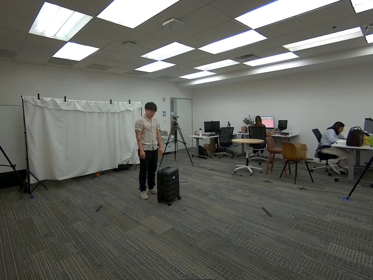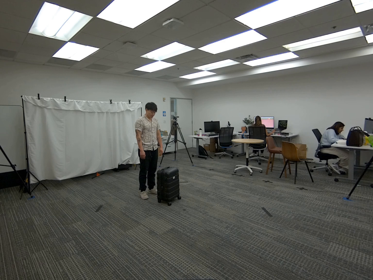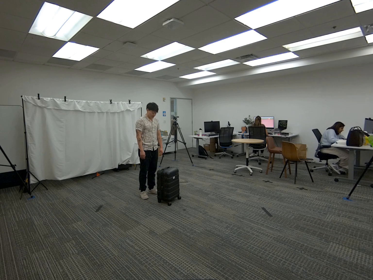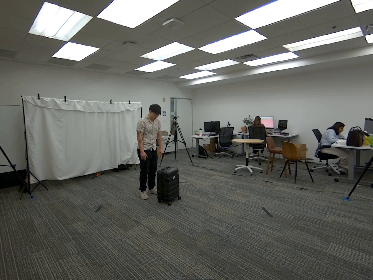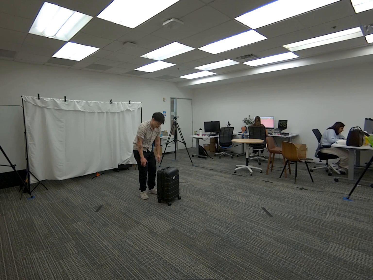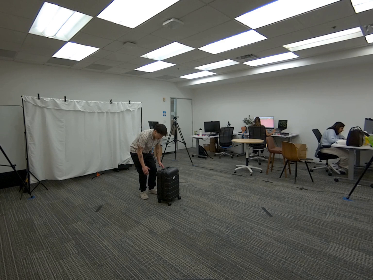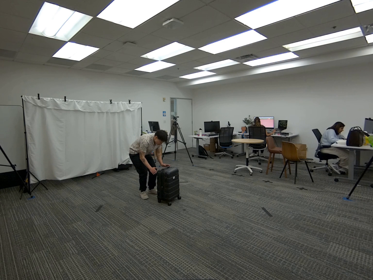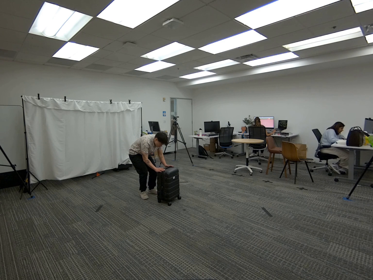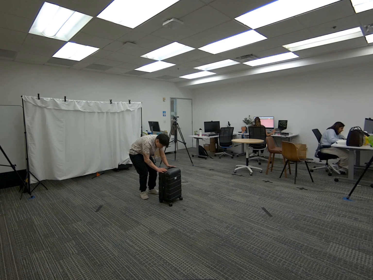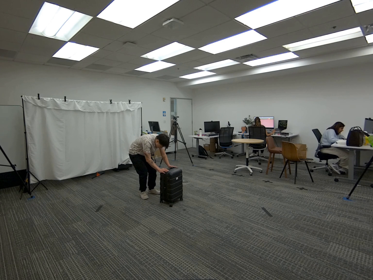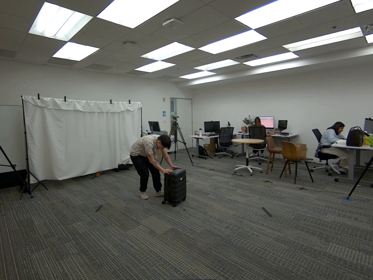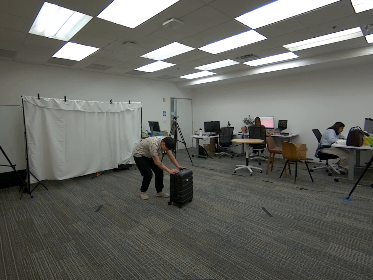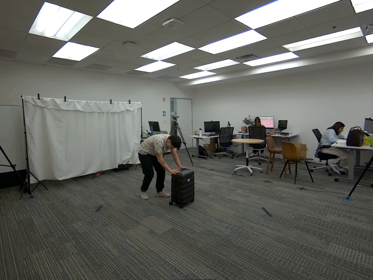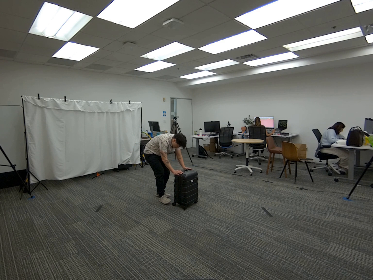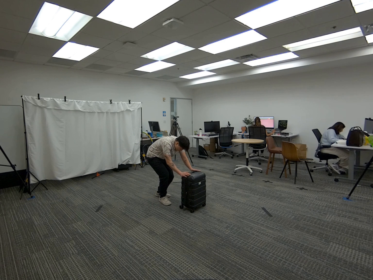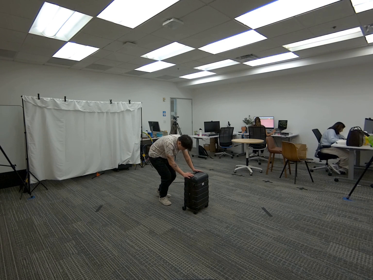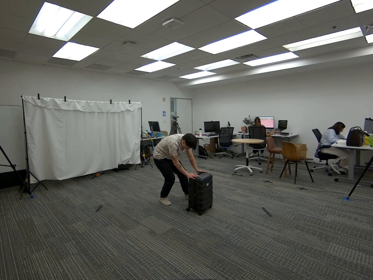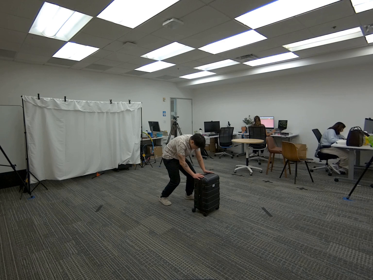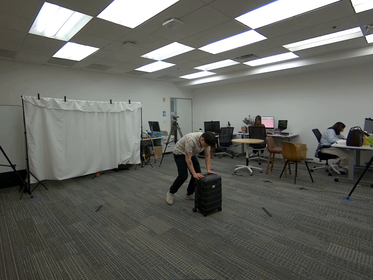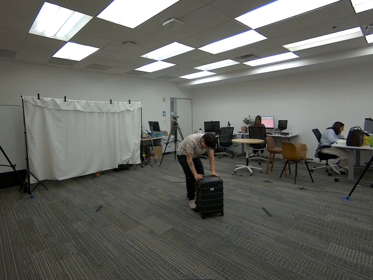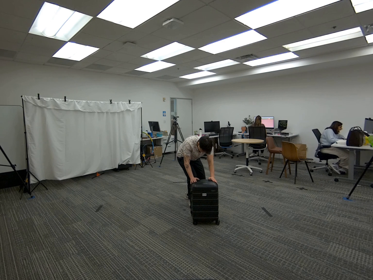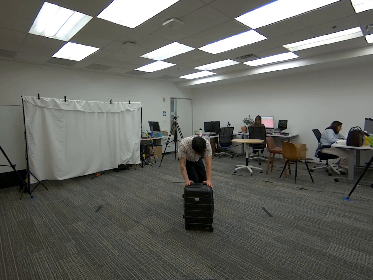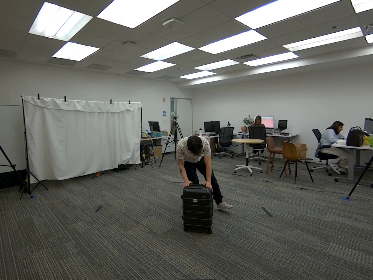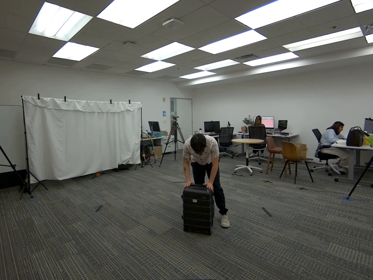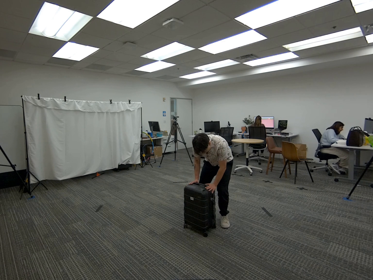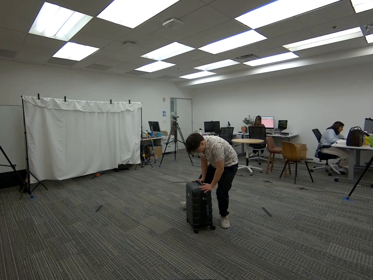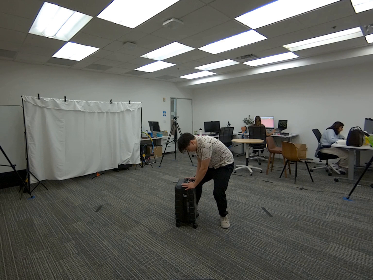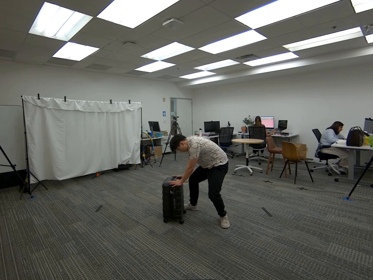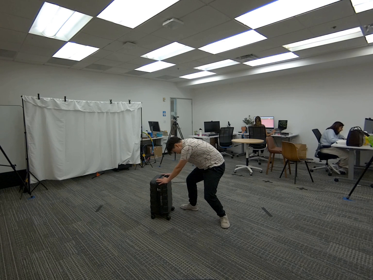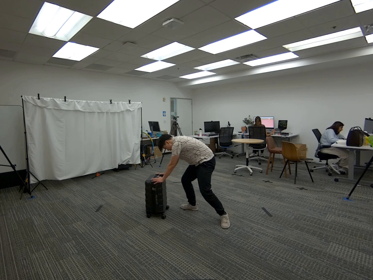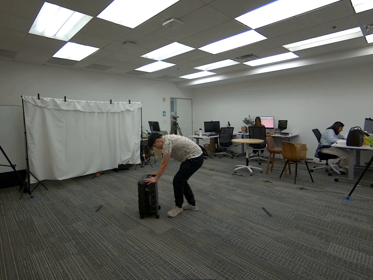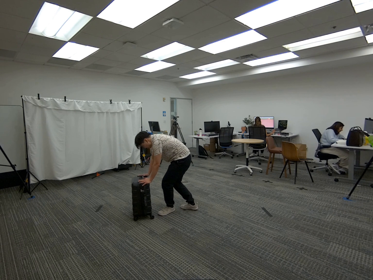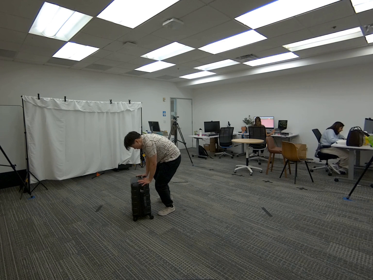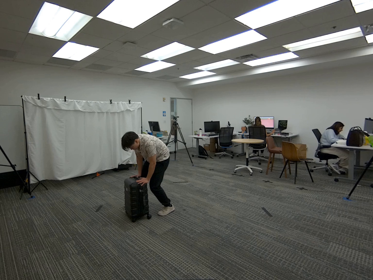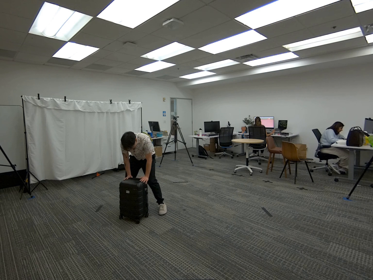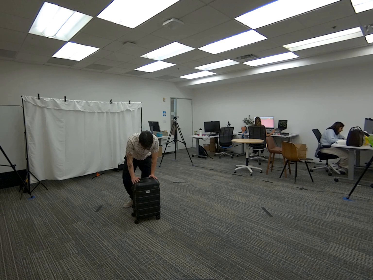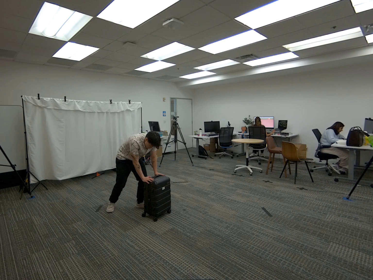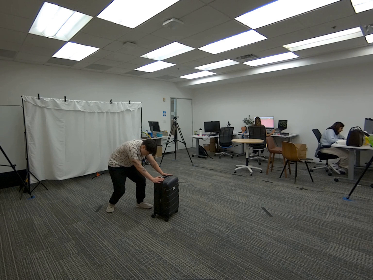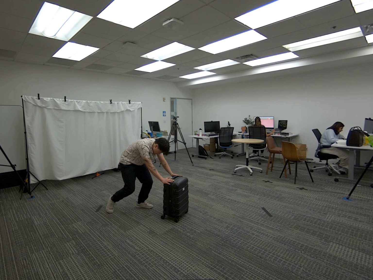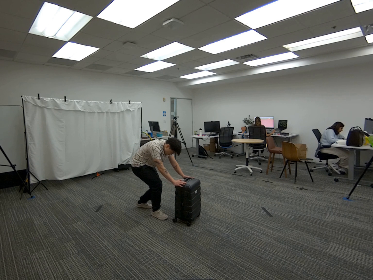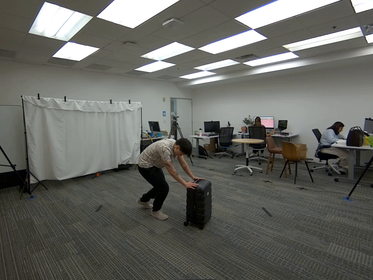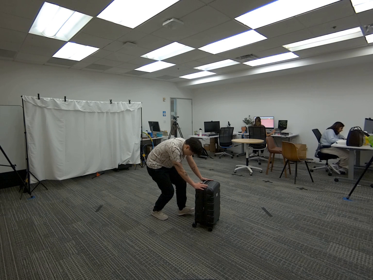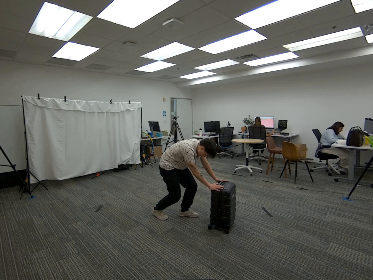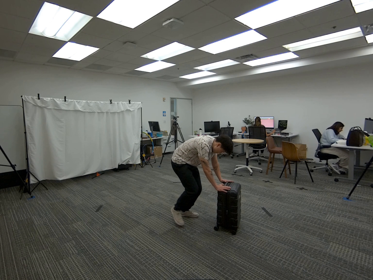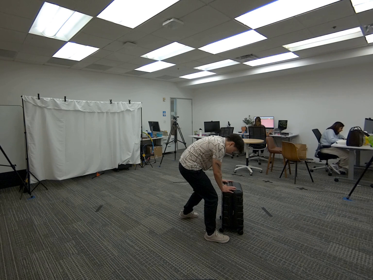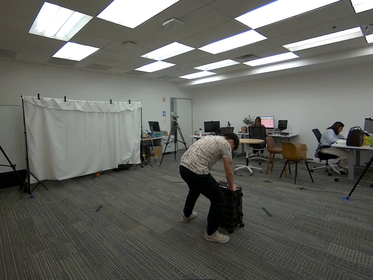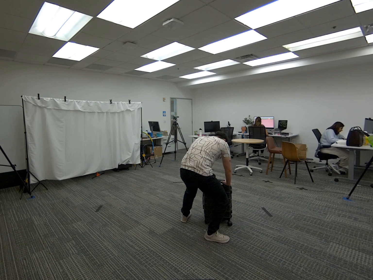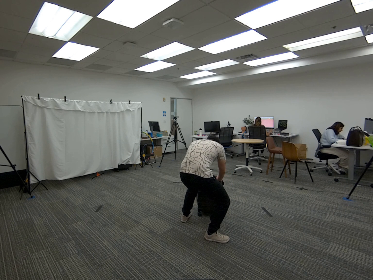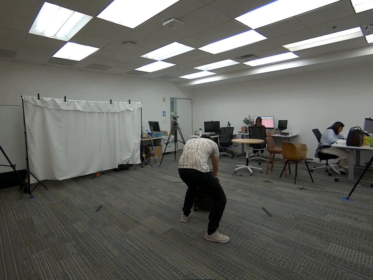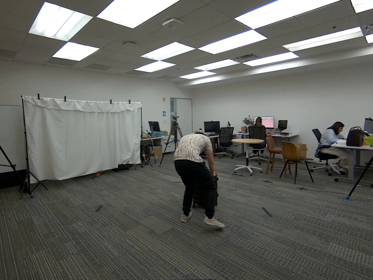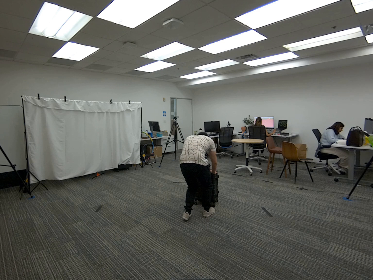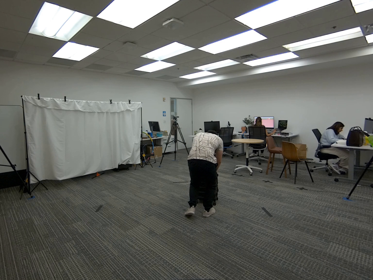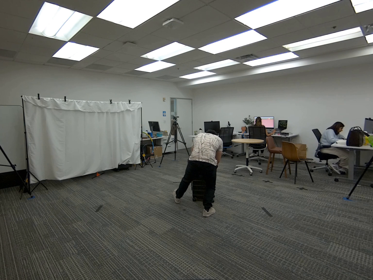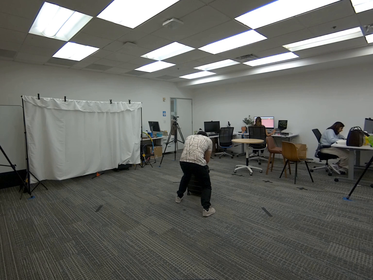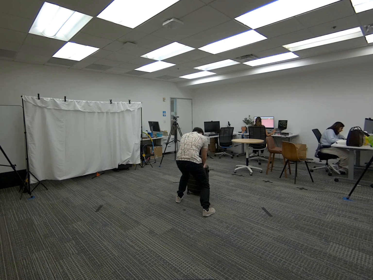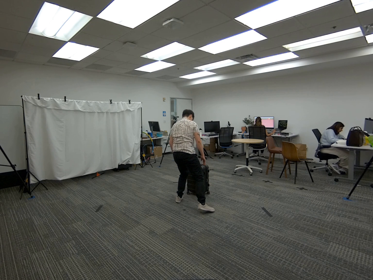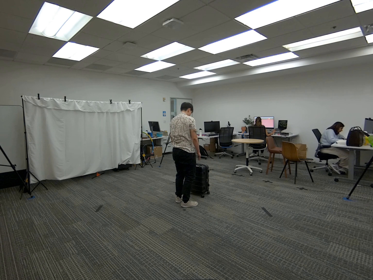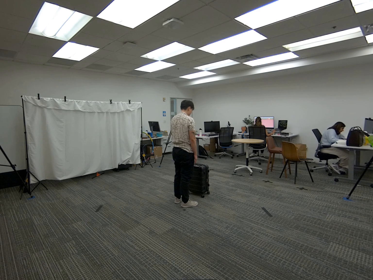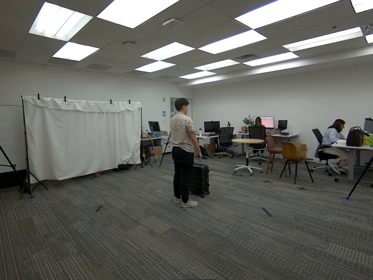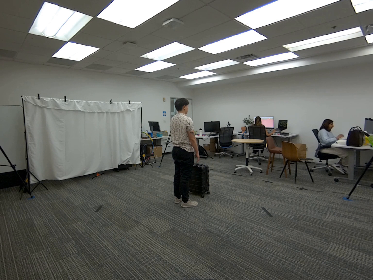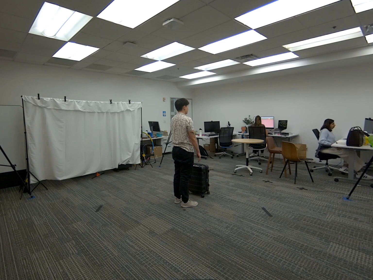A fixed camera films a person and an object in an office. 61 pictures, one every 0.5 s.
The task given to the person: Walk over to the luggage within the bounding area and place both hands on the luggage and roll the luggage infront of you continouisly within the bounding area.
